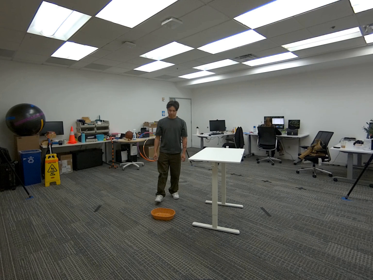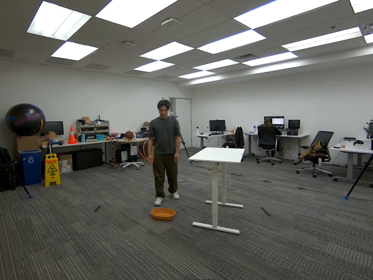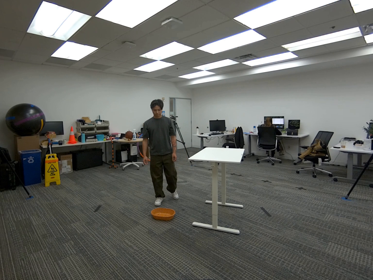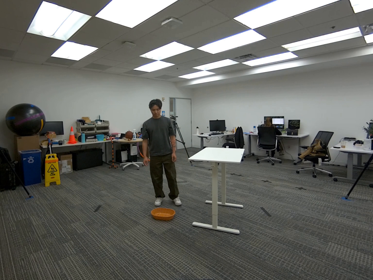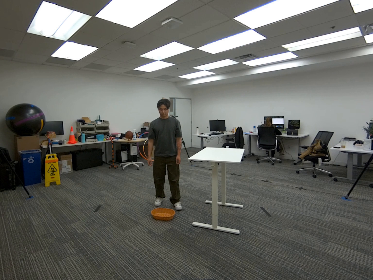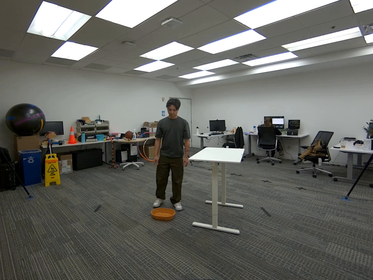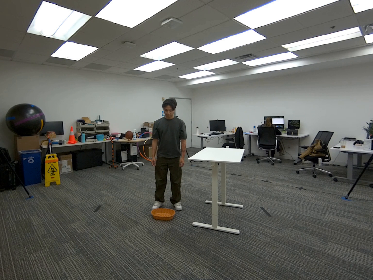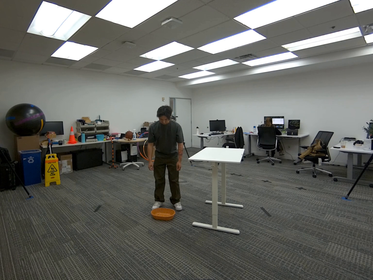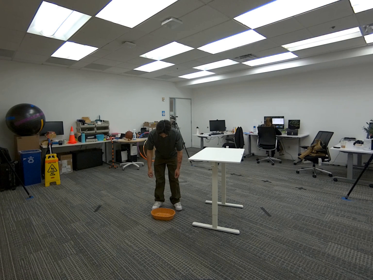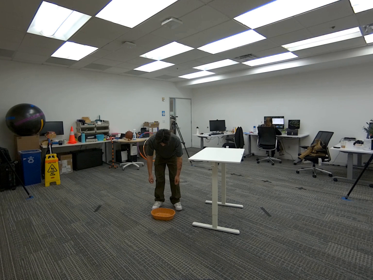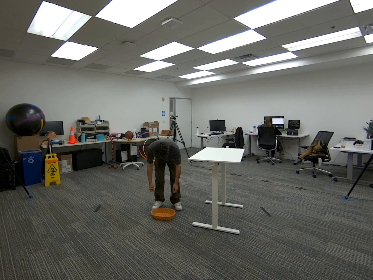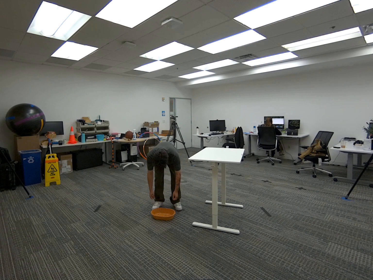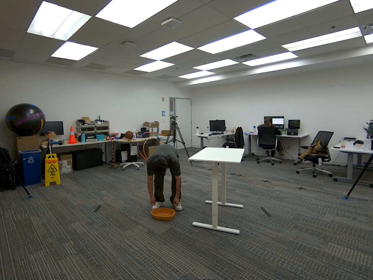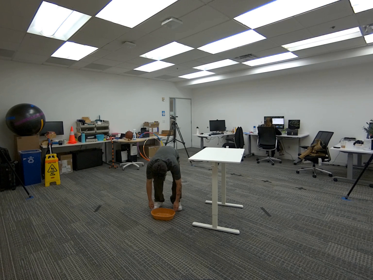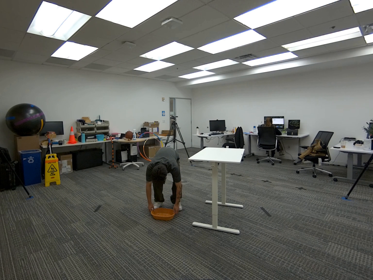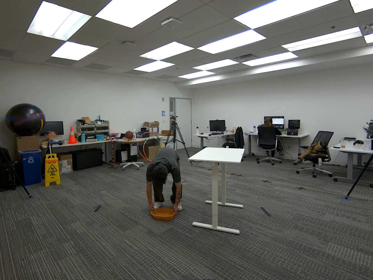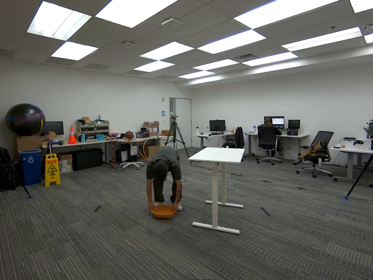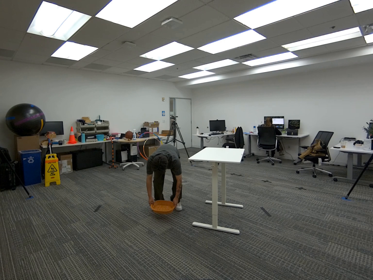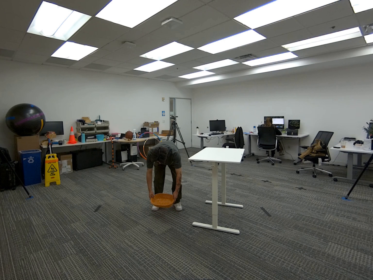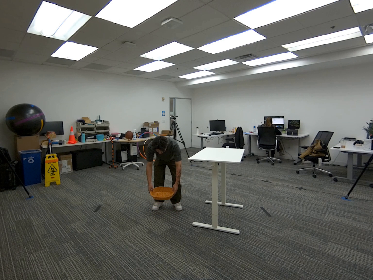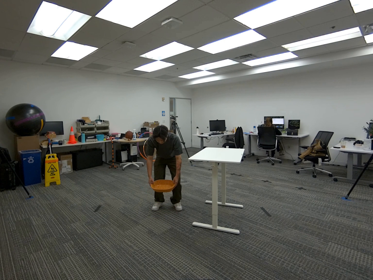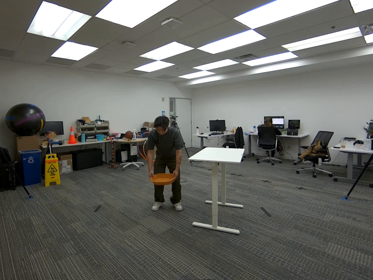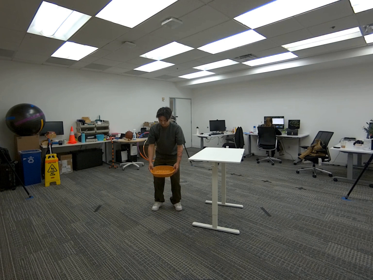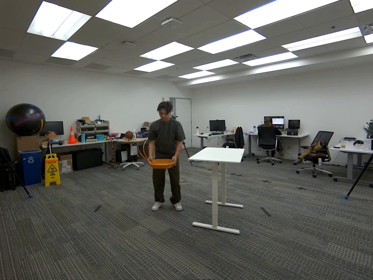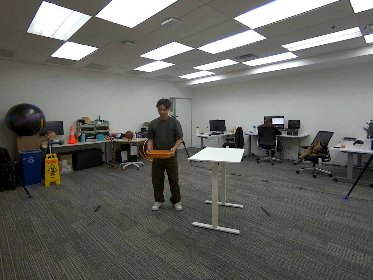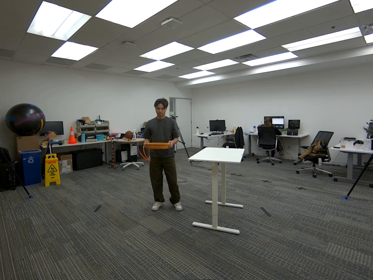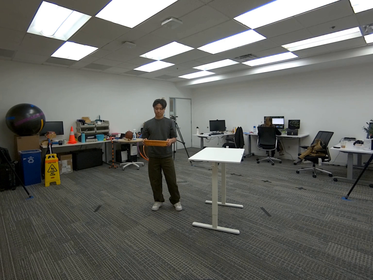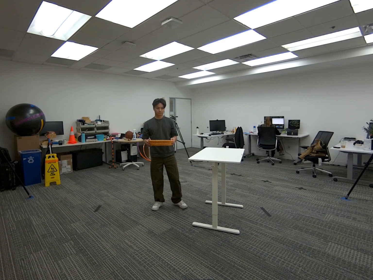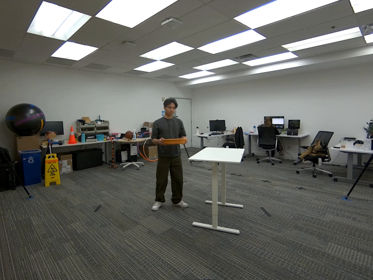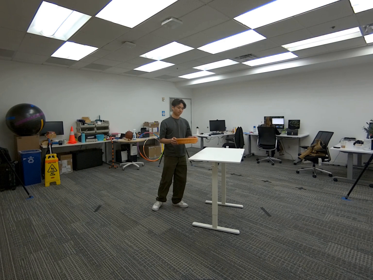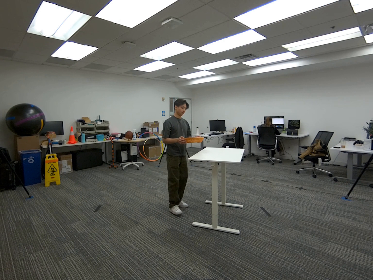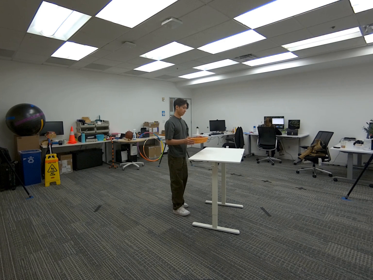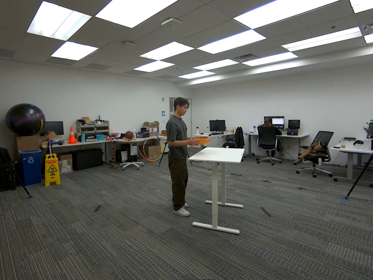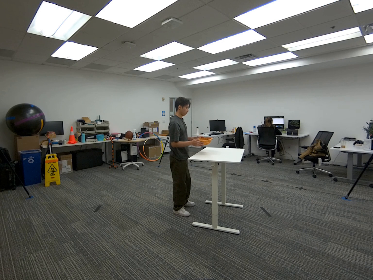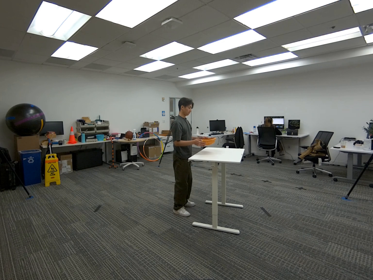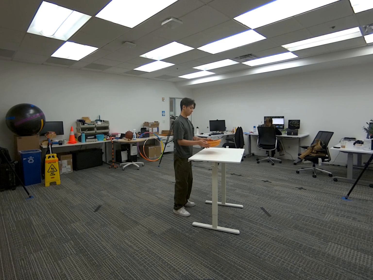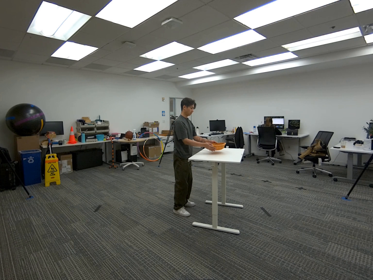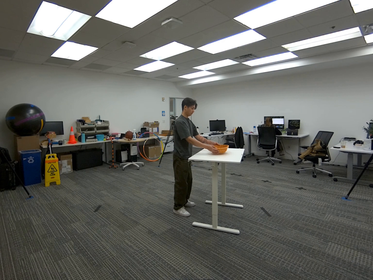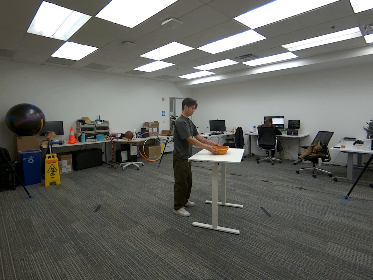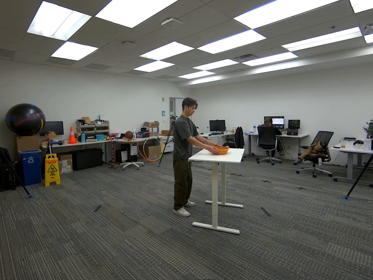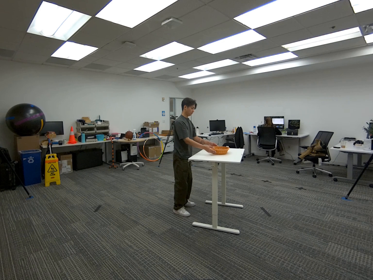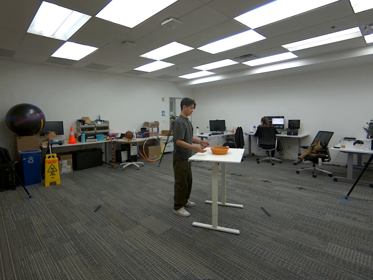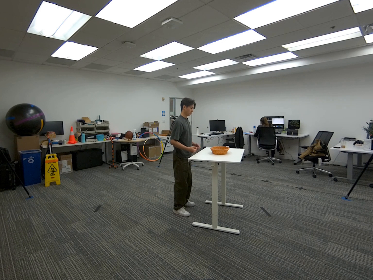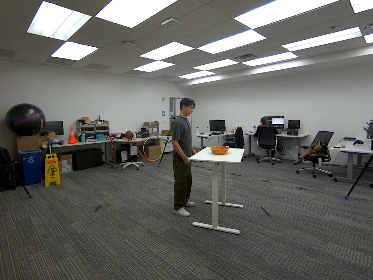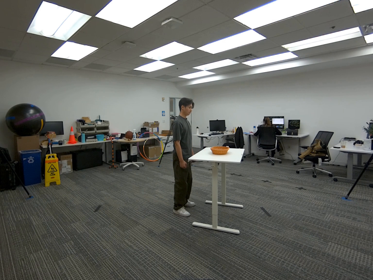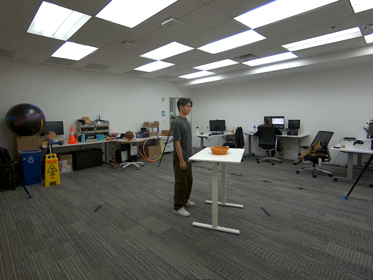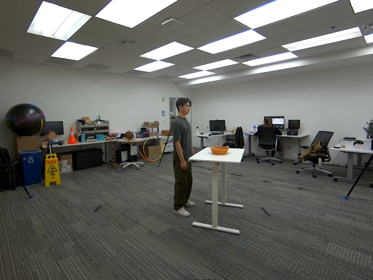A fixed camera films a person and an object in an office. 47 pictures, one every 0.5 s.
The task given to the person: Walk to the woven basket from the ground, pick up the basket with your both hands and place the basket on the white desk.
